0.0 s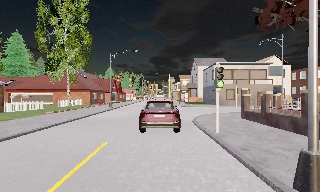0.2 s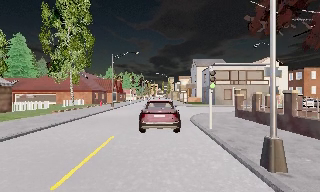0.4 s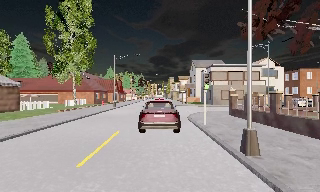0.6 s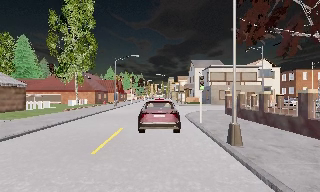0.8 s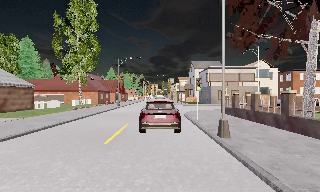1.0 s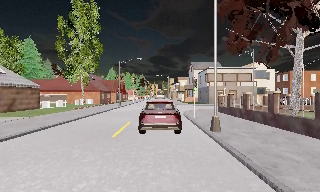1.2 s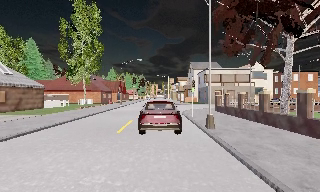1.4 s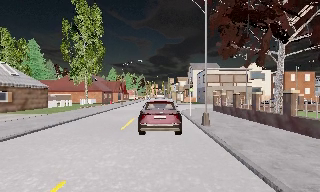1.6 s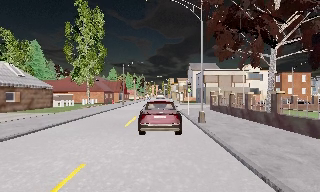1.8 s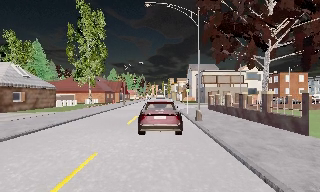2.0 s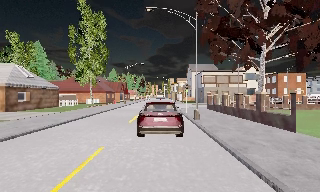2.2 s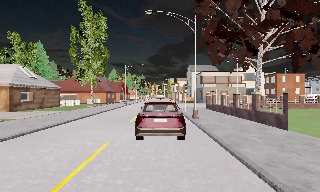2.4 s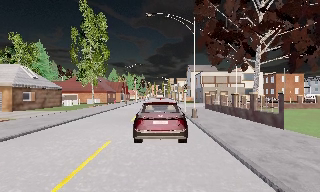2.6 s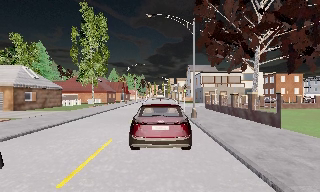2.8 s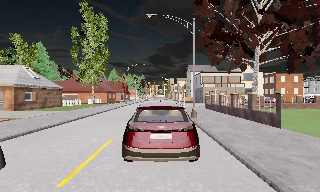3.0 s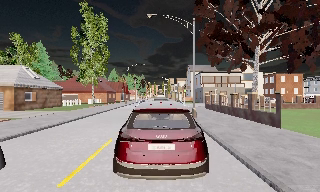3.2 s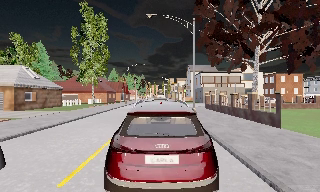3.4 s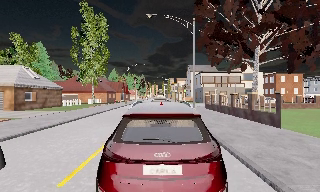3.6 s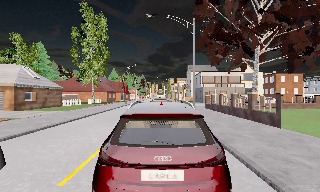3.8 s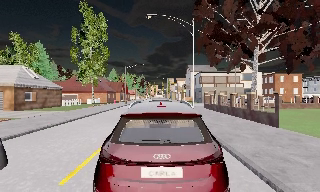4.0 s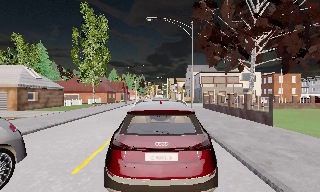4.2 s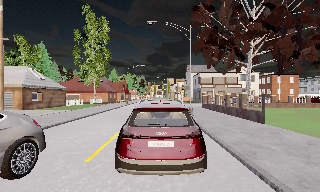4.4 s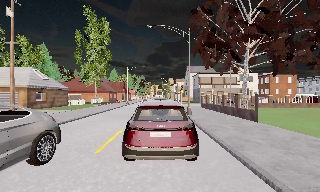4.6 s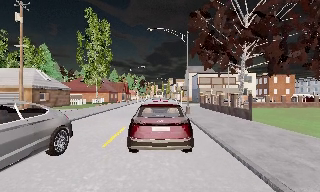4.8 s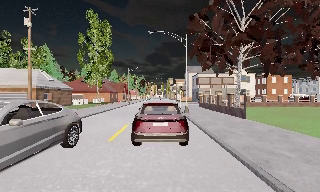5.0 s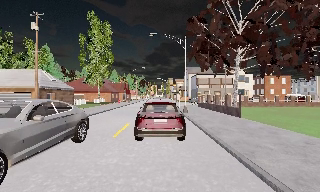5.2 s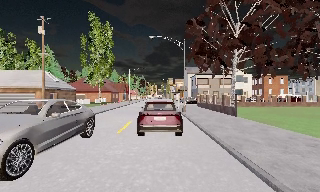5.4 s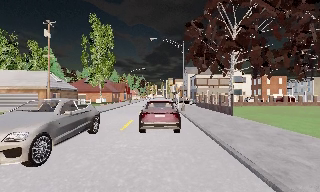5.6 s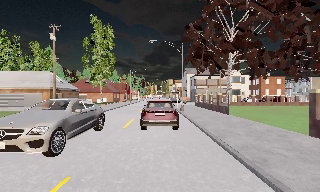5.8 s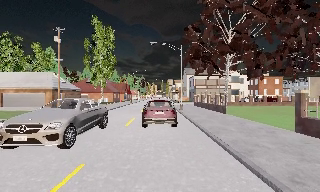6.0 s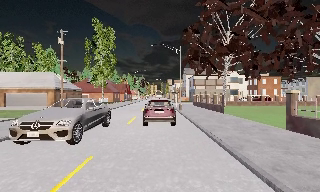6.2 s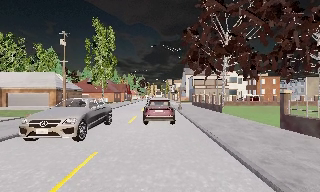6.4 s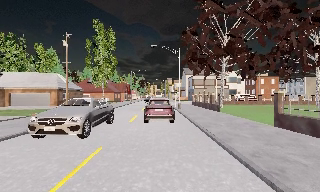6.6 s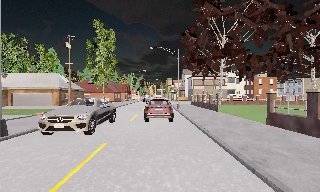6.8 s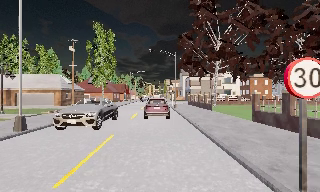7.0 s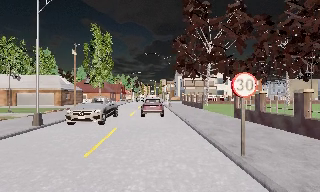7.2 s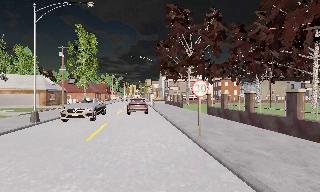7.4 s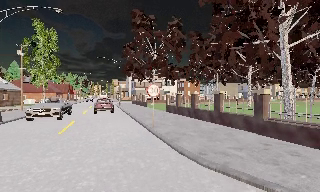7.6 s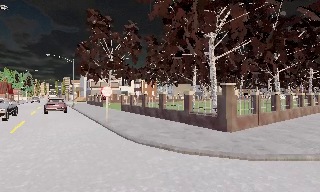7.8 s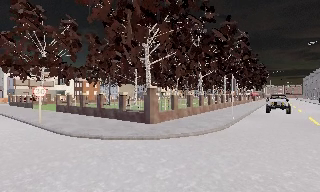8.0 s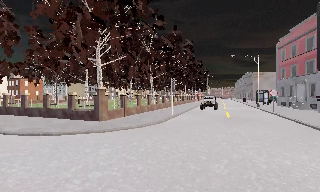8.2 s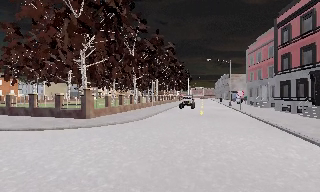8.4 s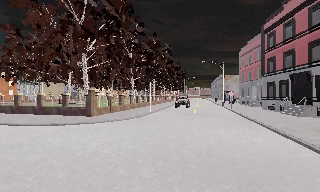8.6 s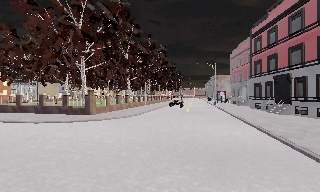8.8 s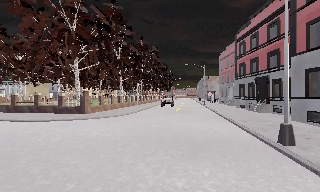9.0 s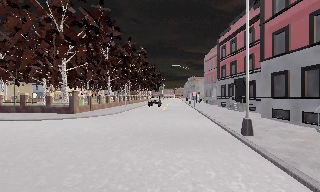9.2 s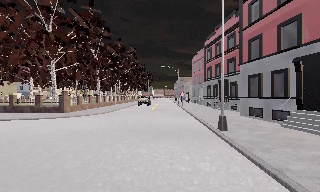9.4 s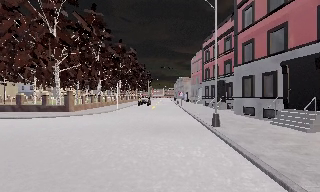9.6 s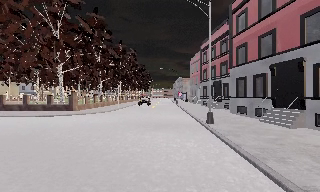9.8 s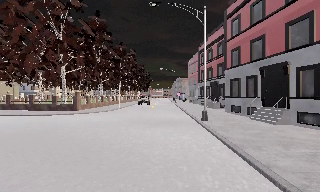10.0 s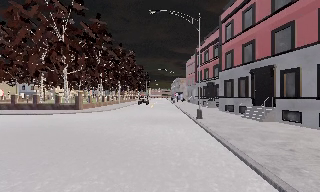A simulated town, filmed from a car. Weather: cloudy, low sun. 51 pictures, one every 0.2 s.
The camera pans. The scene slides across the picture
to the left.
The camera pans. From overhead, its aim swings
clockwise.
0.0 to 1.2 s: The camera travels backward, about 5 m, so what stands in front gets smaller.
1.2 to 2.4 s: The camera travels backward, about 3.5 m, so what stands in front gets smaller. It loses speed.
2.4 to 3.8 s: The camera shifts only a little, or ends up much as it began.
3.8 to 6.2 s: The camera travels backward, about 7 m, so what stands in front gets smaller.
6.2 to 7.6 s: The camera pans to its right, which is clockwise from overhead, by about 35 degrees. It travels backward, about 9 m. It gains speed.
7.6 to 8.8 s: The scene slides to the left, as the camera pans about 45 degrees to its right. It travels backward, about 9 m. It loses speed.
8.8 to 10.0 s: The camera travels backward, about 5 m, so what stands in front gets smaller.
The film runs backward here.
